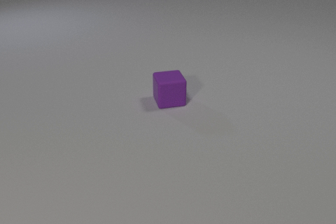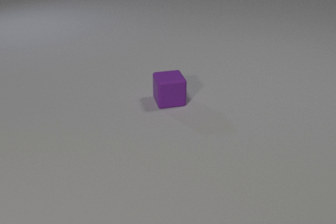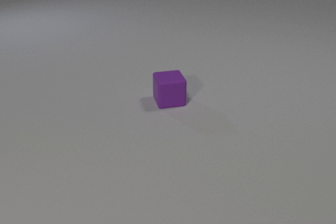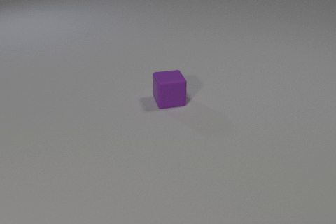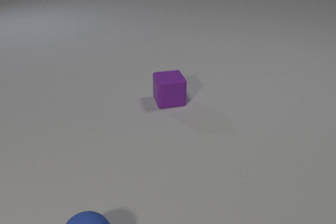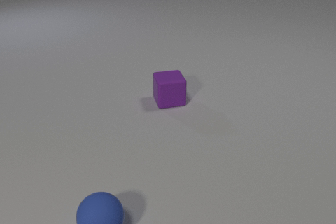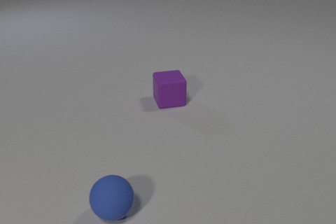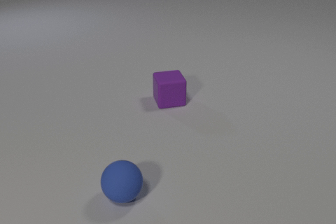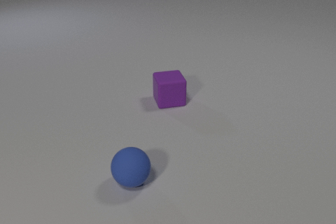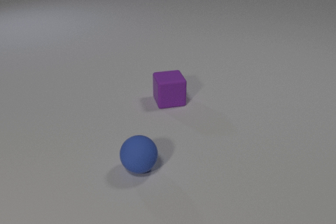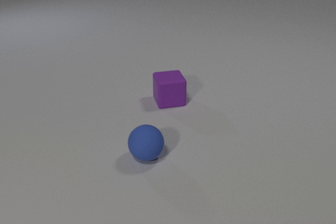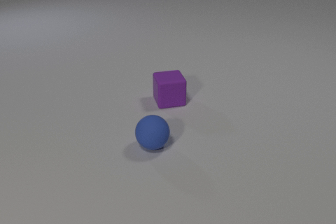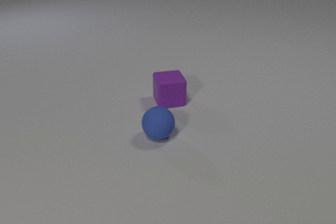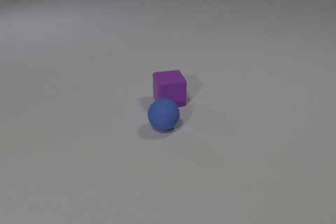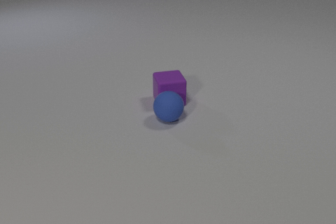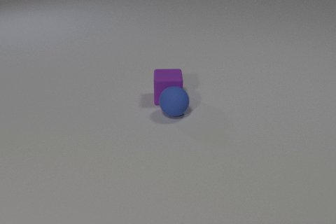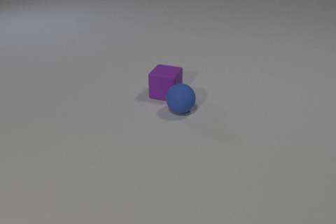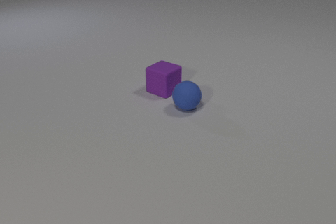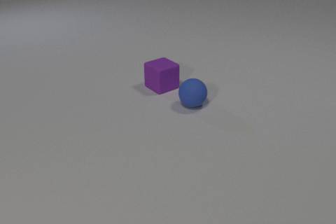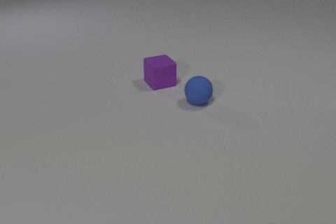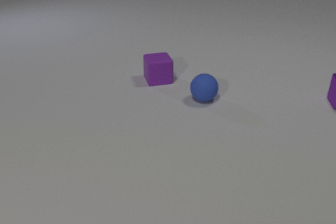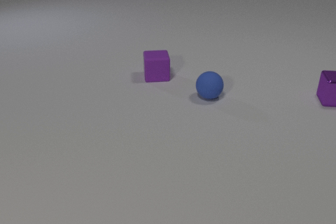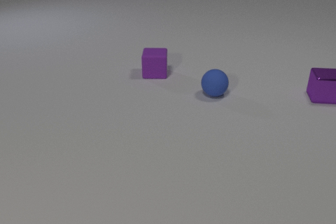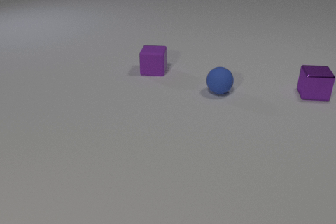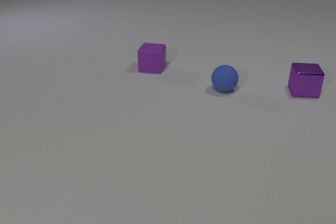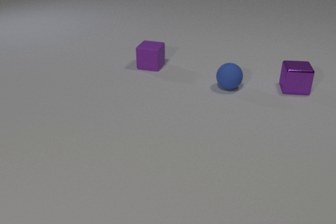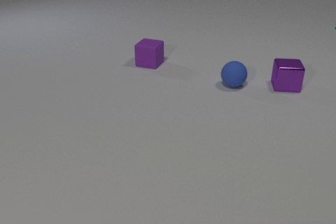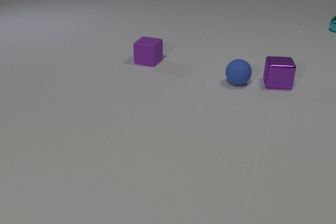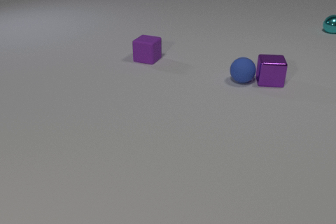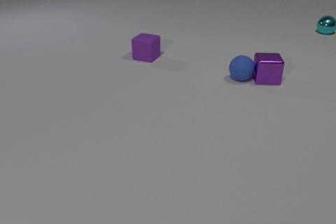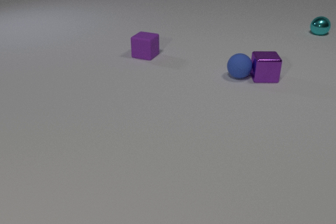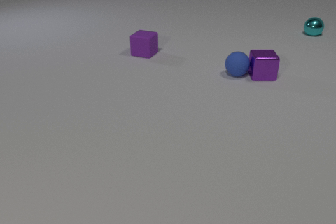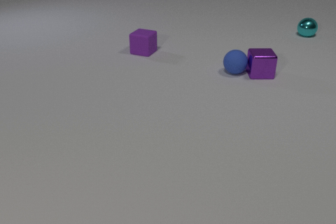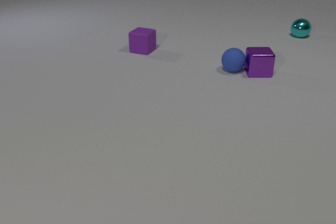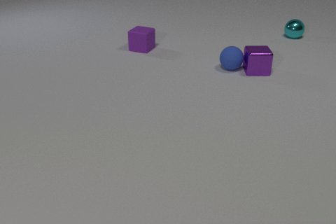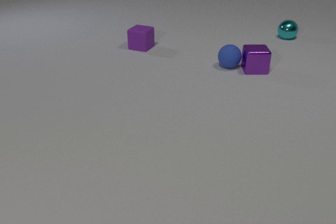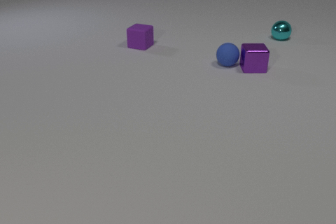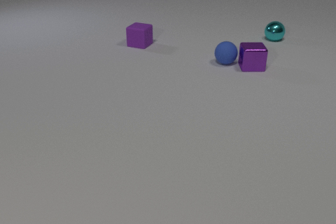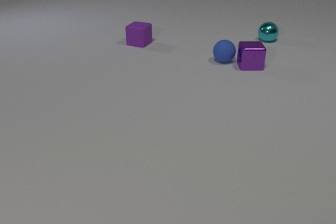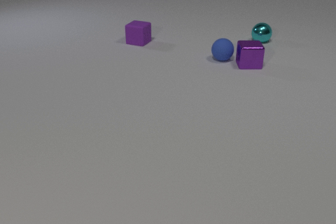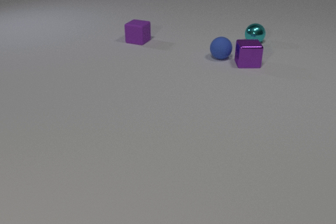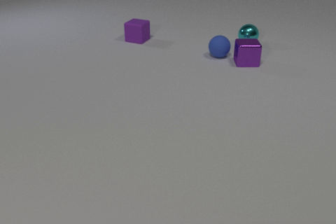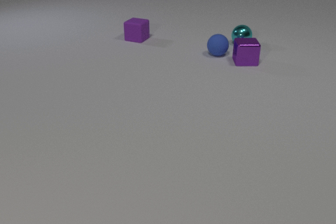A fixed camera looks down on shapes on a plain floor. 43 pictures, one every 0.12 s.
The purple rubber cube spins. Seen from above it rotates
clockwise.
The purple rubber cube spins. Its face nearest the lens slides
to the left.
0.00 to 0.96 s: The blue rubber sphere comes in at the bottom edge, rolls away from the camera and to the right.
0.96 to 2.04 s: The blue rubber sphere rolls away from the camera and to the right. The purple rubber cube slides away from the camera, spins clockwise seen from above by about 45 degrees, its near face sliding to the left. The blue rubber sphere and the purple rubber cube collide.
2.04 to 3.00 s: The blue rubber sphere rolls away from the camera and to the right. The purple rubber cube slides away from the camera, spins so that its near face slides to the left, clockwise seen from above. The purple metal cube comes in at the right edge, slides to the left.
3.00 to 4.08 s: The blue rubber sphere rolls away from the camera. The purple rubber cube slides away from the camera. The purple metal cube slides to the left and away from the camera. The cyan metal sphere comes in at the right edge, rolls to the left and toward the camera. The blue rubber sphere and the purple metal cube collide.
4.08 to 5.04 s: The blue rubber sphere rolls away from the camera. The purple rubber cube slides away from the camera. The purple metal cube slides away from the camera and to the left. The cyan metal sphere rolls to the left and toward the camera.
How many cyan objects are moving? 1.
Are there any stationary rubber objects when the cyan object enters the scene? no.
What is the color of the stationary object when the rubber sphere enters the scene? purple.
